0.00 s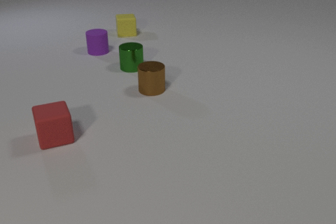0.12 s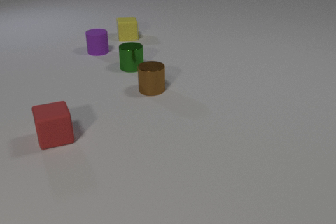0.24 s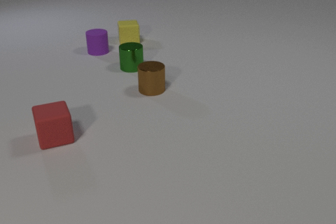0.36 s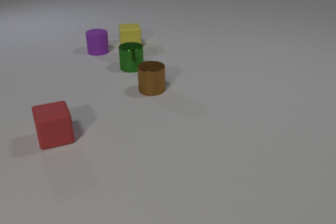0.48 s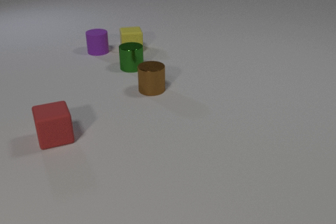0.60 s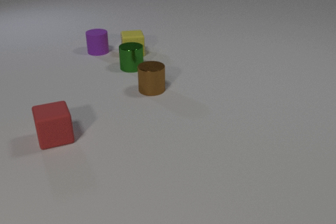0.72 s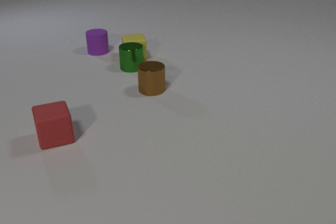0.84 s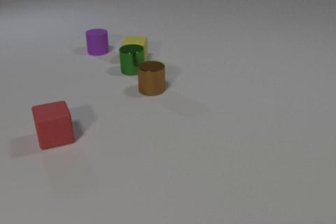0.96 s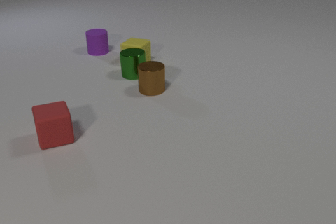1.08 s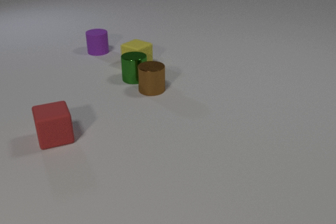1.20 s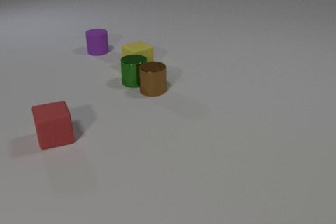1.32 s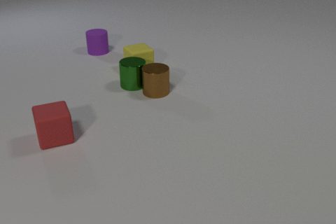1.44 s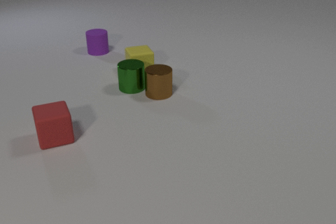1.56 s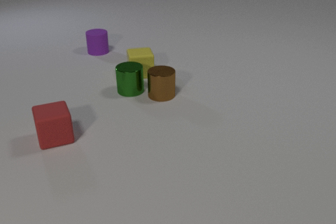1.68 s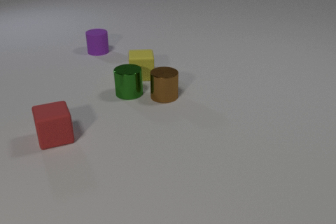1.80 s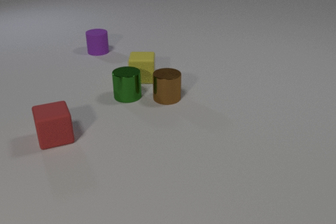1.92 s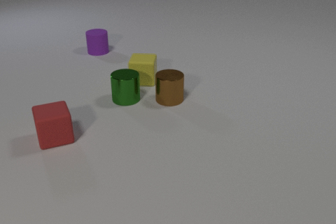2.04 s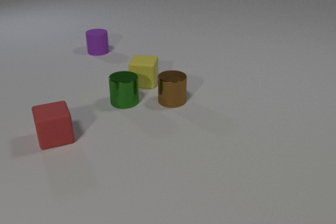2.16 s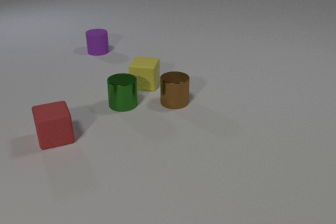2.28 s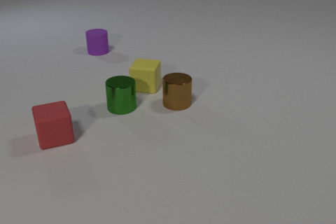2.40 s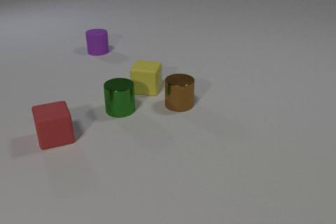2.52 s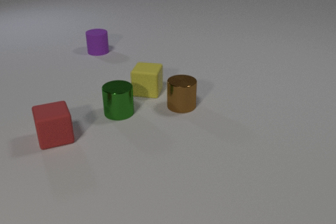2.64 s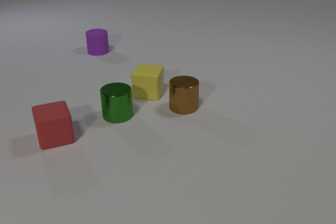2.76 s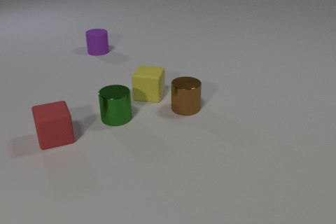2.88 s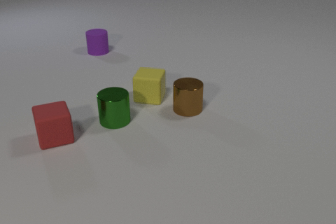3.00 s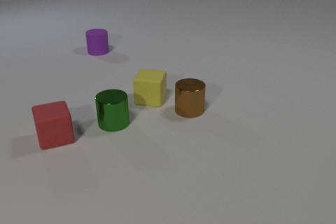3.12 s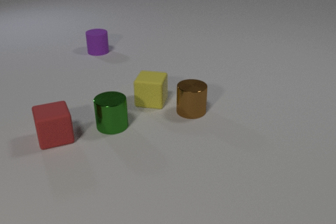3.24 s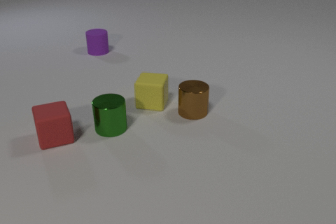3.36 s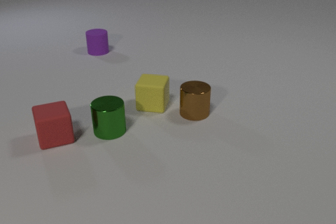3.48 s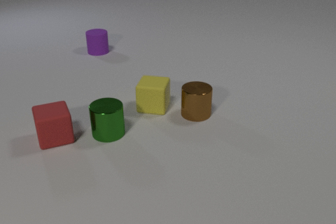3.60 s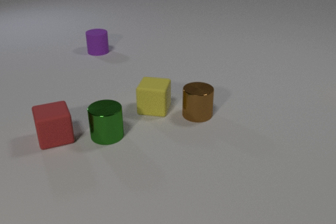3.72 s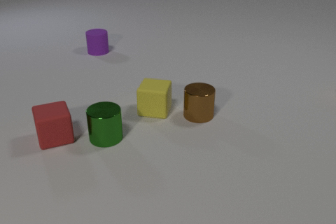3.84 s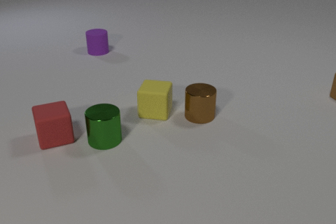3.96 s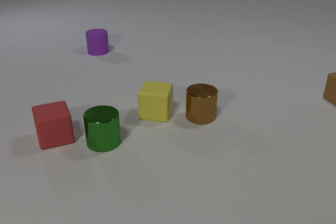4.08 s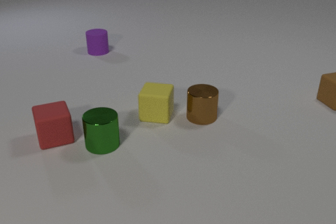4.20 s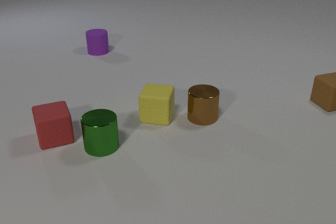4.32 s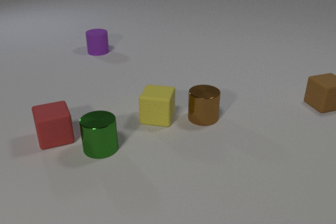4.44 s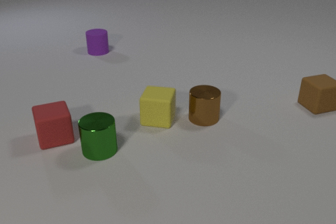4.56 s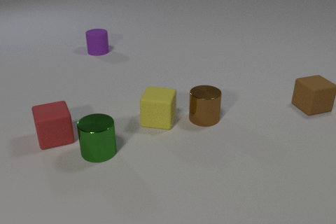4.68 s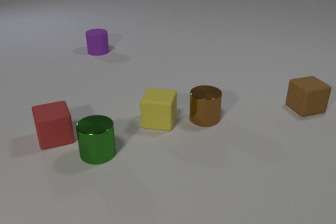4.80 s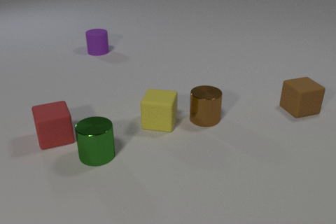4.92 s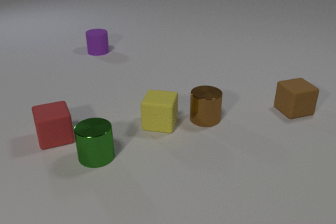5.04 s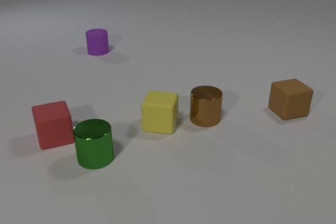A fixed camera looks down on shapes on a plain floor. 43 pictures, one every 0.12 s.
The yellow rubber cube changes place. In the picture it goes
toward the camera.
The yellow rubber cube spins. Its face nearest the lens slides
to the left.
0.00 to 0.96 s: The yellow rubber cube slides toward the camera, spins so that its near face slides to the left, clockwise seen from above. The green metal cylinder slides toward the camera. The yellow rubber cube and the green metal cylinder collide.
0.96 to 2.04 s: The yellow rubber cube slides toward the camera, spins clockwise seen from above by about 75 degrees, its near face sliding to the left. The green metal cylinder slides toward the camera. The brown metal cylinder slides toward the camera and to the right. The green metal cylinder and the brown metal cylinder collide.
2.04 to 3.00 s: The yellow rubber cube slides toward the camera. The green metal cylinder slides toward the camera. The brown metal cylinder slides toward the camera and to the right.
3.00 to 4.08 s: The yellow rubber cube slides toward the camera. The green metal cylinder slides toward the camera. The brown metal cylinder slides to the right and toward the camera. The brown rubber cube comes in at the right edge, slides to the left and toward the camera.
4.08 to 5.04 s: The yellow rubber cube slides toward the camera. The green metal cylinder slides toward the camera. The brown rubber cube slides to the left and toward the camera.
How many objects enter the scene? 1.
Are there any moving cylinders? yes.
What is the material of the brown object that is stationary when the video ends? metal.
